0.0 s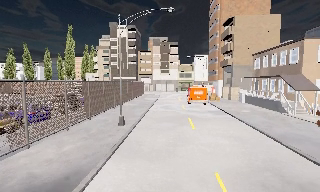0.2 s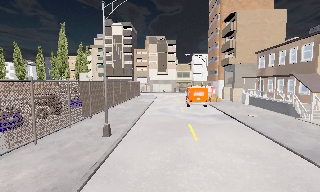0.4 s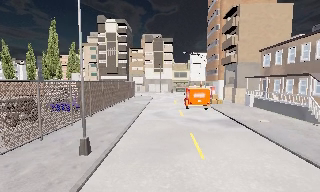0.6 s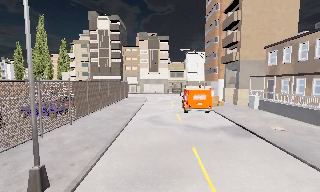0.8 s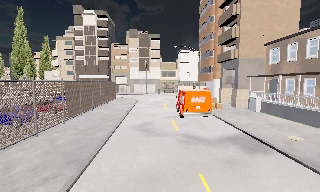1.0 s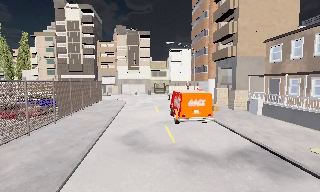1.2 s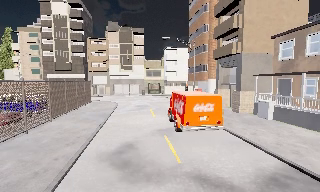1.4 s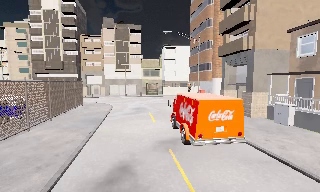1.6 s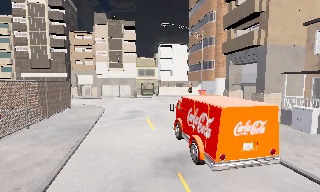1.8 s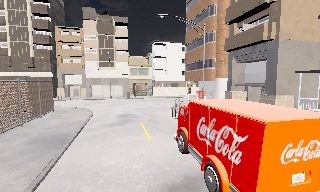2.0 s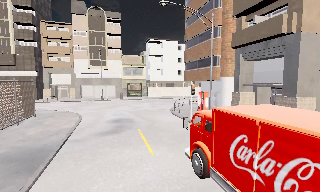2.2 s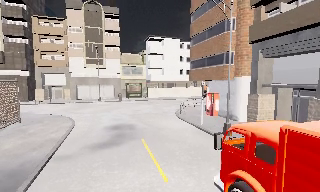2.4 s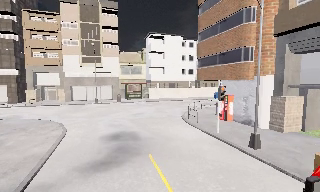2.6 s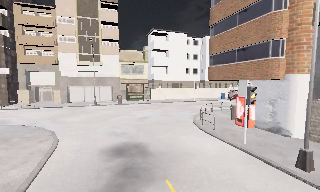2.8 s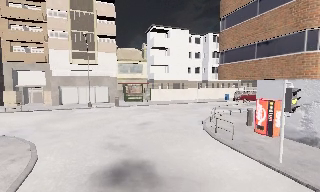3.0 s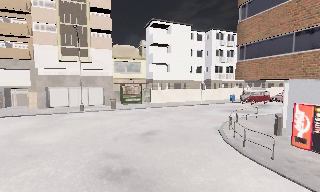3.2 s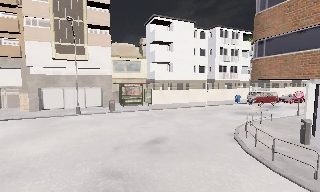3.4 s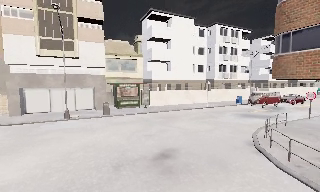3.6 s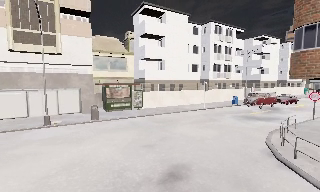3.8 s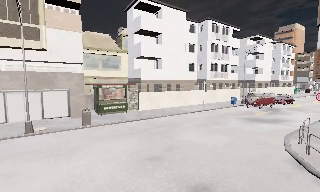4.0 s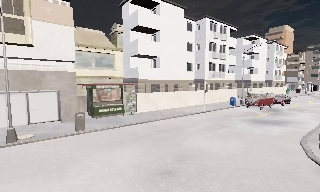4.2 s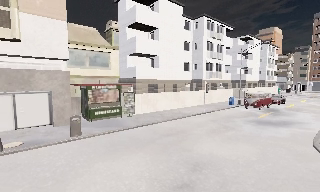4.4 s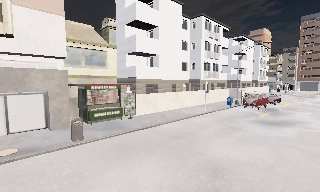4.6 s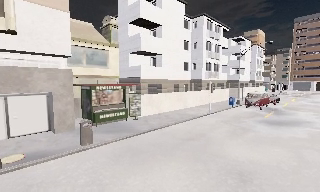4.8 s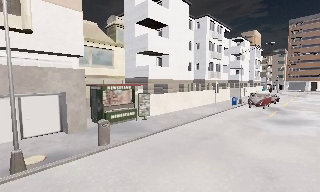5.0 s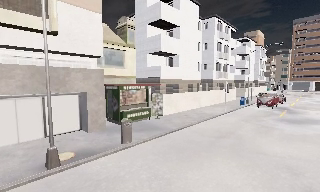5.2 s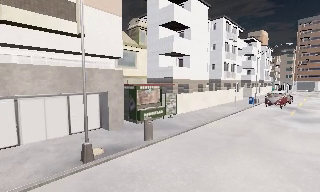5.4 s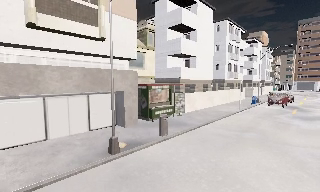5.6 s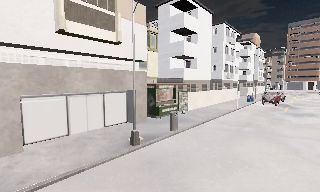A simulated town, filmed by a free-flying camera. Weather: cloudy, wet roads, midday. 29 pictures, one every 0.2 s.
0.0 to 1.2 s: The camera swings to its right by about 15 degrees, and the scene slides to the left. It travels forward, about 13 m, so what stands in front looms larger.
1.2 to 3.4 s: The camera pans to its right, which is clockwise from overhead, by about 15 degrees. It travels forward, about 20 m, so what stands in front looms larger.
3.4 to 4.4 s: The camera pans to its right, which is clockwise from overhead, by about 15 degrees. It travels forward and to its left, about 6 m, so what stands in front looms larger.
4.4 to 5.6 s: The camera travels to its left, about 6 m, so close, fixed things drift to the right.
The film runs backward here.
